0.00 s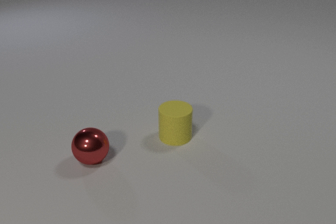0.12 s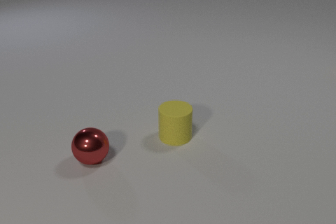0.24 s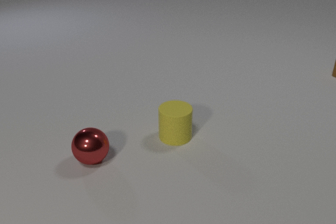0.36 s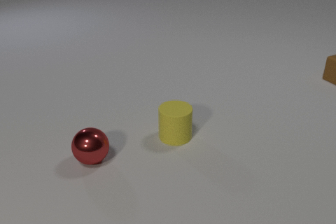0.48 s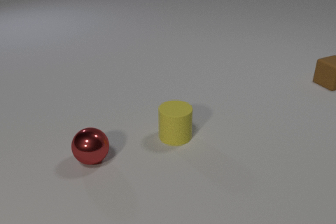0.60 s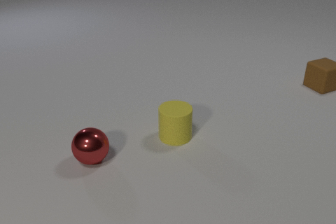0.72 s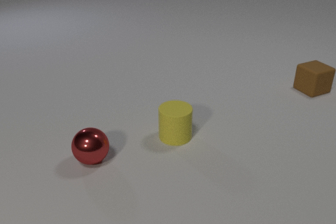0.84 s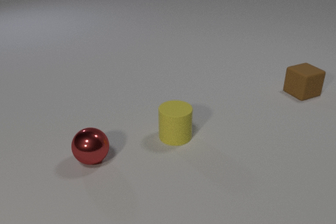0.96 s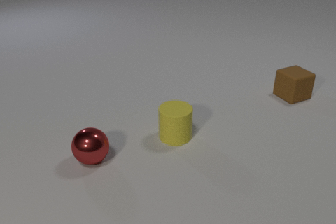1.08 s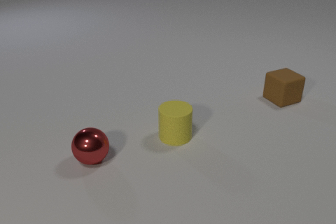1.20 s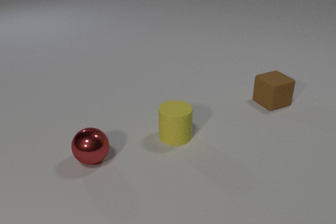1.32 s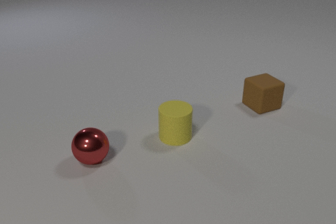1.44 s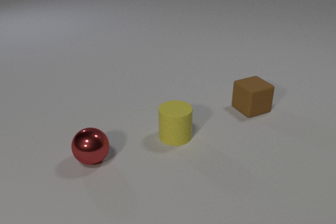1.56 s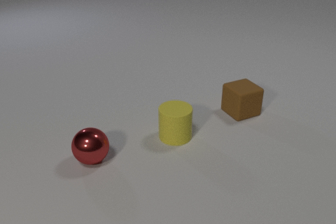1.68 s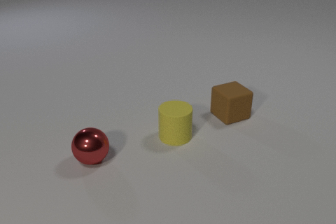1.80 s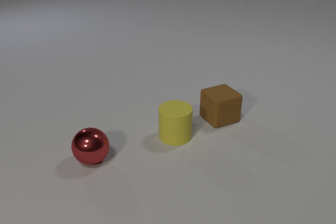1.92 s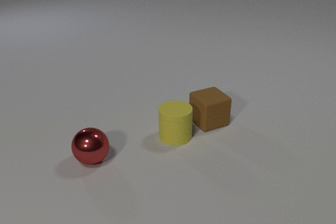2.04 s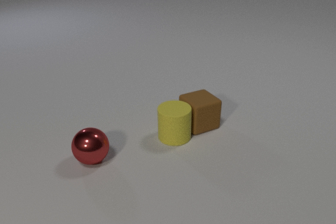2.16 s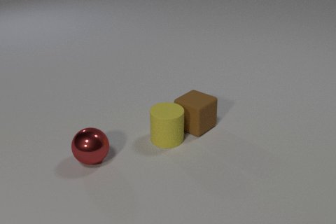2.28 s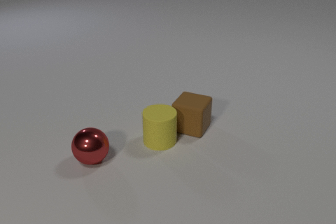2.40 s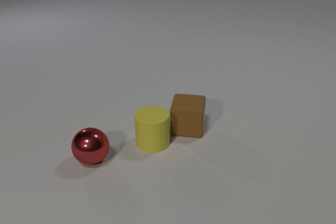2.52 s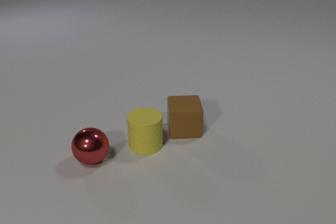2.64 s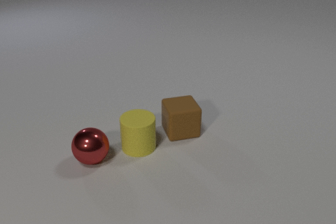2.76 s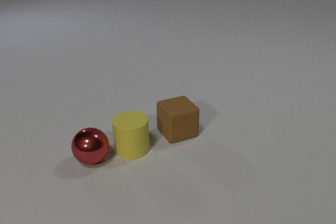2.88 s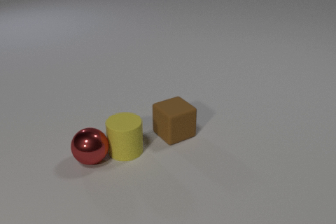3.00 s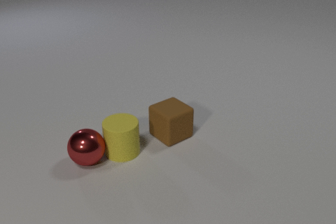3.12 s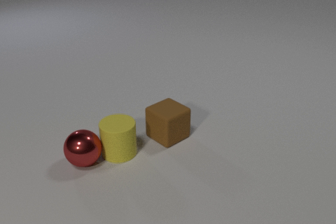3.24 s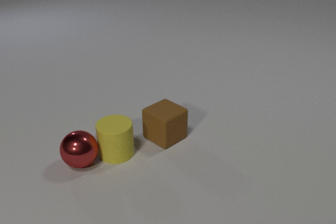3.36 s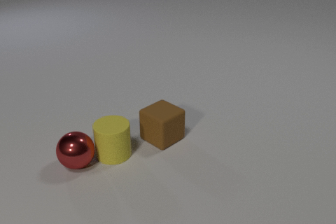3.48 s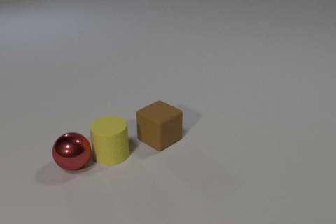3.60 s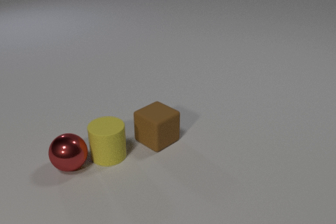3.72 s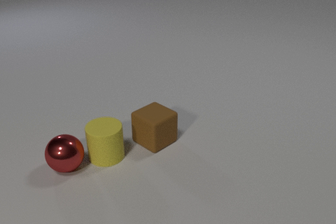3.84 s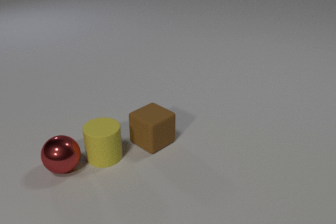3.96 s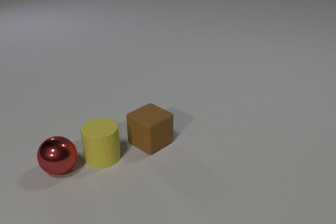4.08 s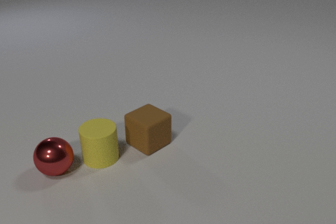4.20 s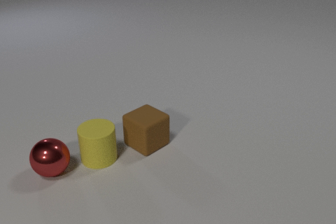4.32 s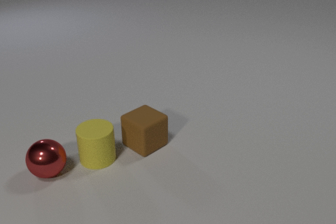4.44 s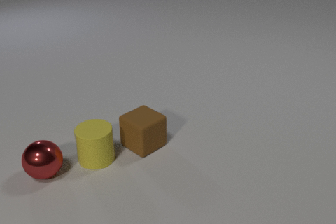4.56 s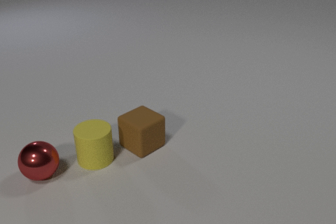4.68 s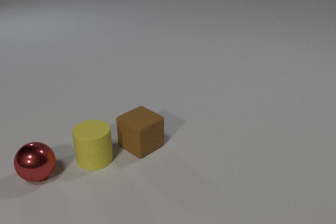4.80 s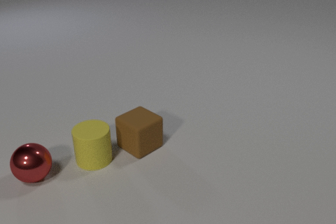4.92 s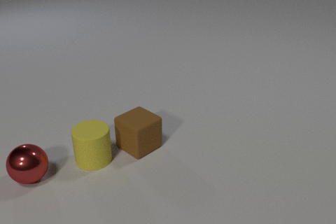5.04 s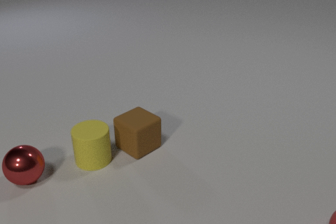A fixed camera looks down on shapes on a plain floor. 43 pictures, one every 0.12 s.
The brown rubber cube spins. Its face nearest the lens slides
to the right.
The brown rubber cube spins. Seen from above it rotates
counterclockwise.
0.00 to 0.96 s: The brown rubber cube comes in at the right edge, slides toward the camera and to the left.
0.96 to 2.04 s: The brown rubber cube slides to the left and toward the camera. The brown rubber cube and the yellow rubber cylinder collide.
2.04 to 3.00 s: The brown rubber cube slides to the left and toward the camera, spins so that its near face slides to the right, counterclockwise seen from above. The yellow rubber cylinder slides to the left and toward the camera. The yellow rubber cylinder and the red metal sphere collide.
3.00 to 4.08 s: The brown rubber cube slides to the left and toward the camera. The yellow rubber cylinder slides to the left. The red metal sphere rolls to the left.
4.08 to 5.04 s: The brown rubber cube slides to the left. The yellow rubber cylinder slides to the left. The red rubber sphere comes in at the right edge. The red metal sphere rolls to the left.
How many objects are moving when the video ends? 3.
How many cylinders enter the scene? 0.
Are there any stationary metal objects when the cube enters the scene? yes.
